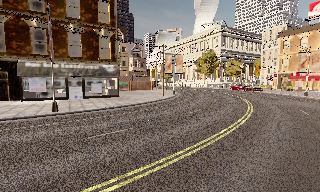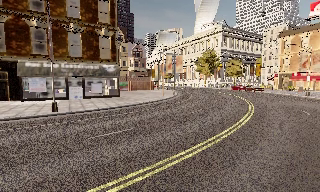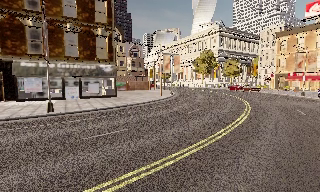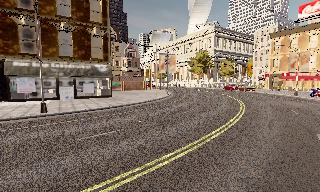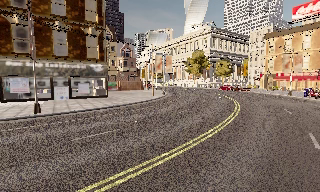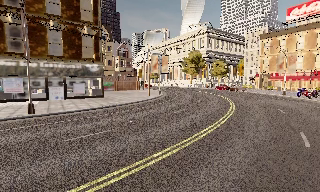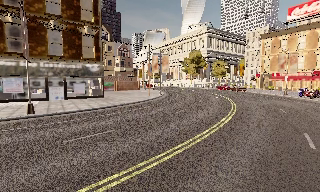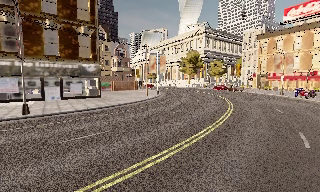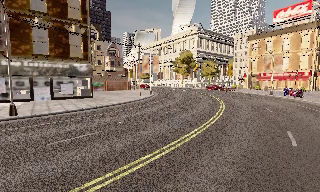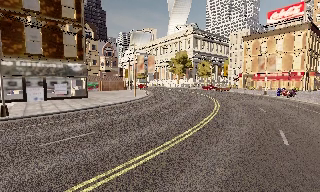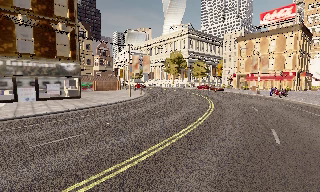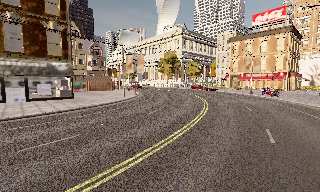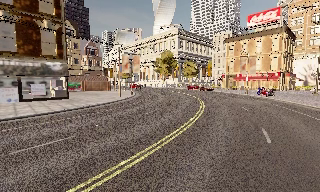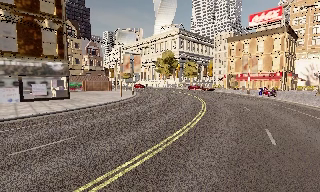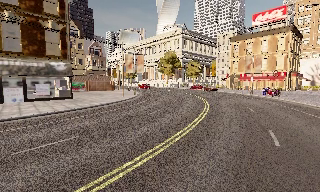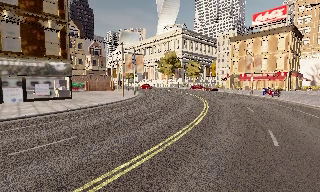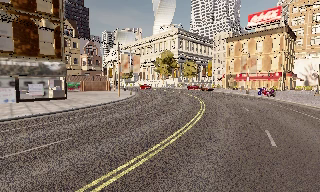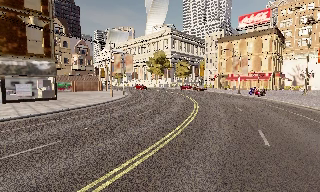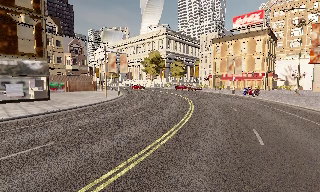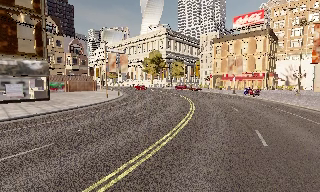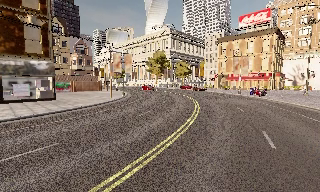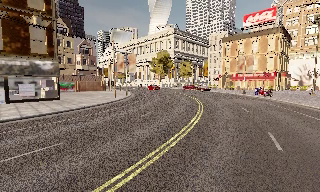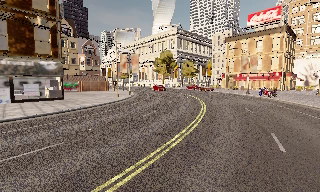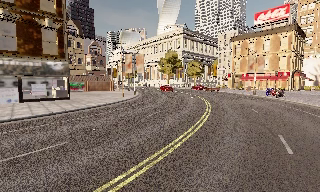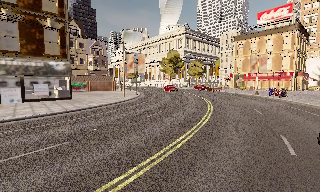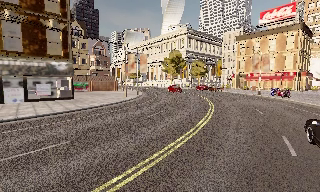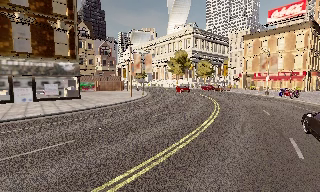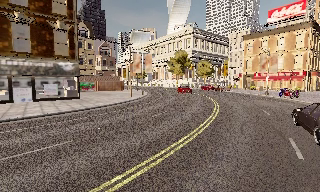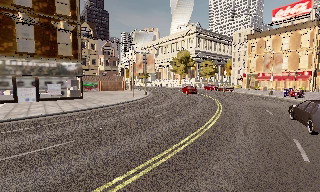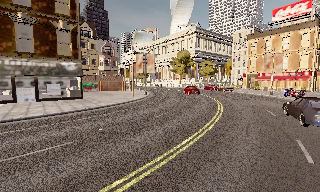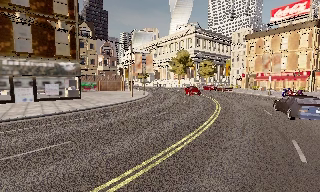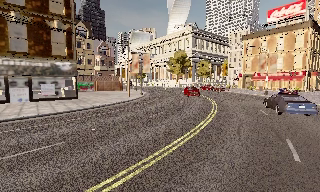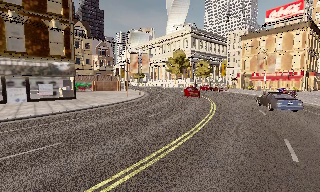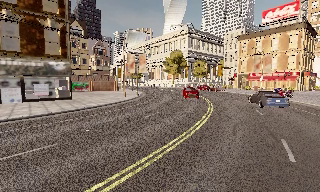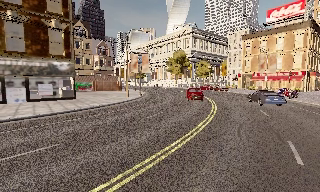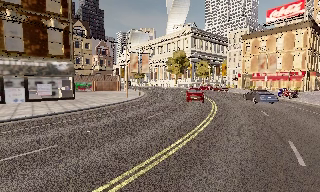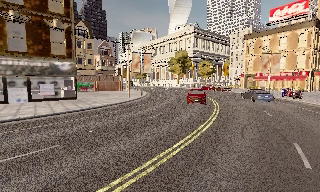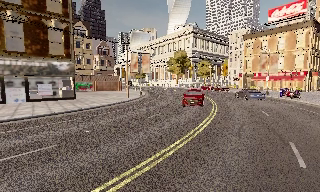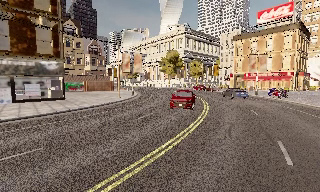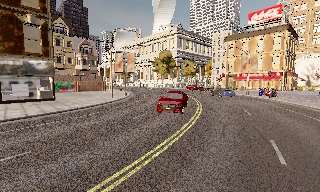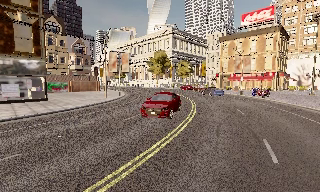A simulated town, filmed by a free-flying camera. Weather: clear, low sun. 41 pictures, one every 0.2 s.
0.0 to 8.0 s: The scene slides to the left, as the camera pans about 15 degrees to its right. It travels forward and to its right, about 2.5 m, so what stands in front looms larger.
The film runs forward here.
